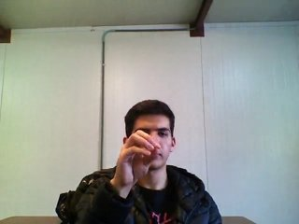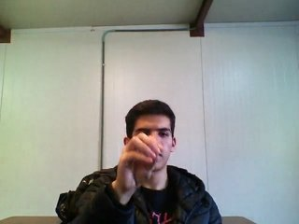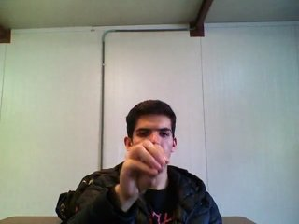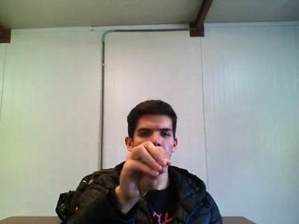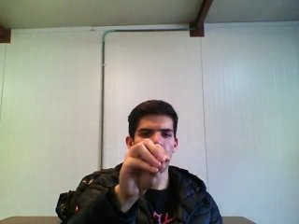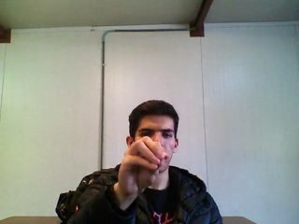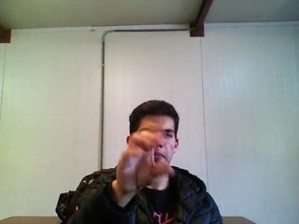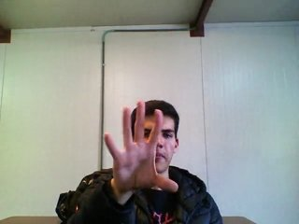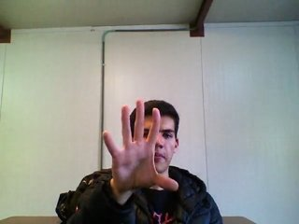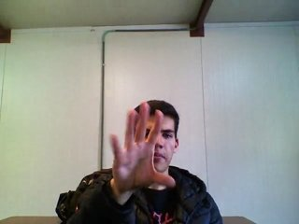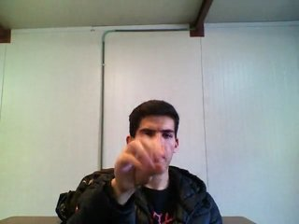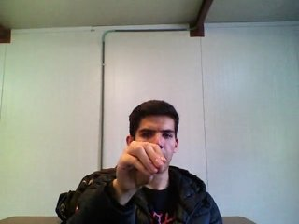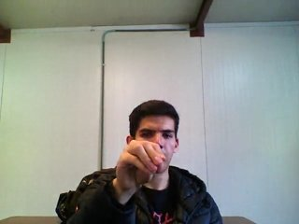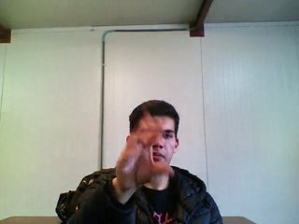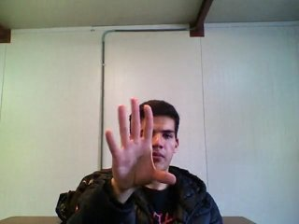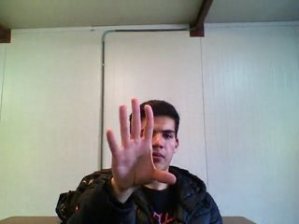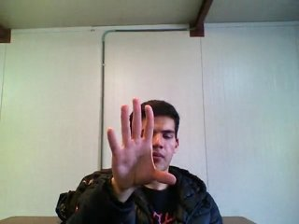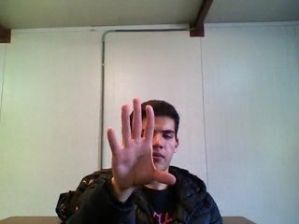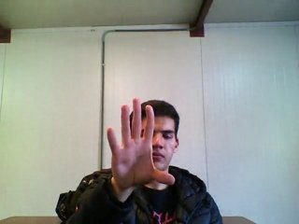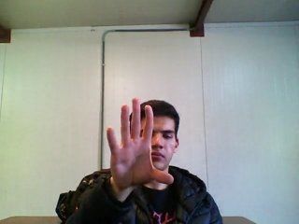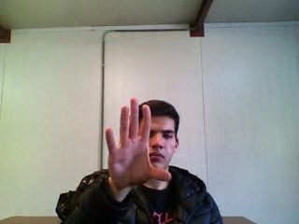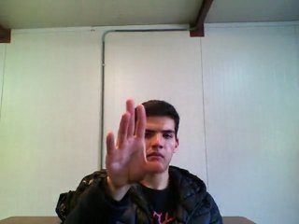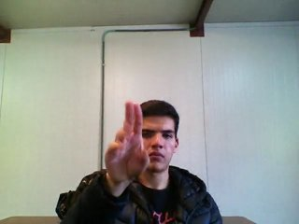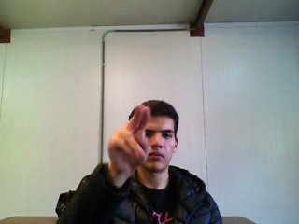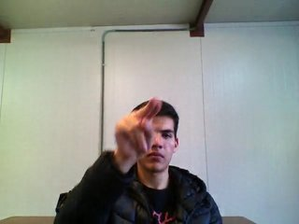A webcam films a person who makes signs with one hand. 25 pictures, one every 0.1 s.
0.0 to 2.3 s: Open twice.
